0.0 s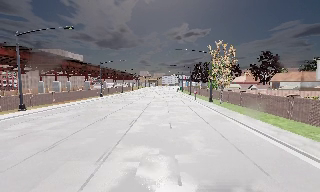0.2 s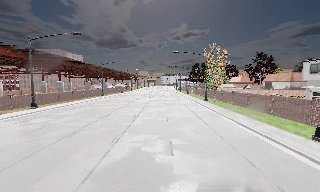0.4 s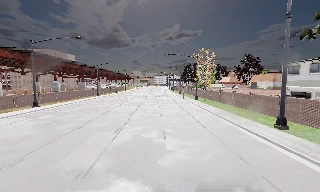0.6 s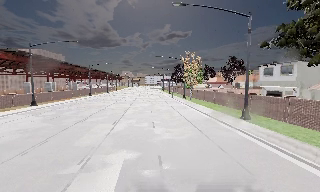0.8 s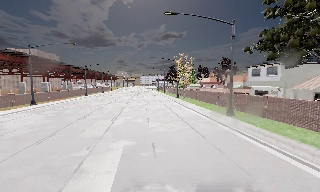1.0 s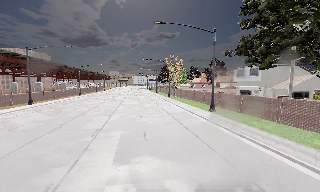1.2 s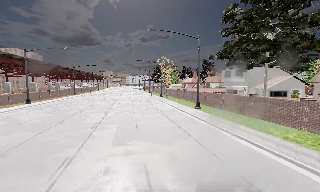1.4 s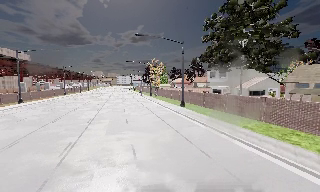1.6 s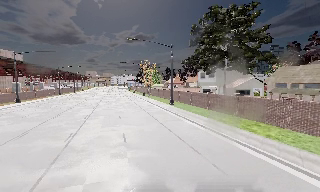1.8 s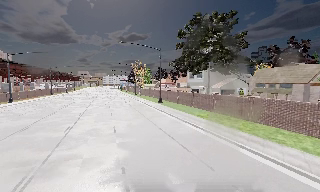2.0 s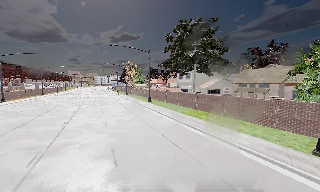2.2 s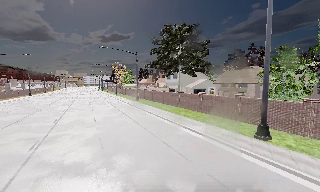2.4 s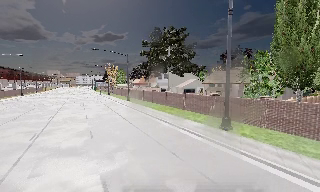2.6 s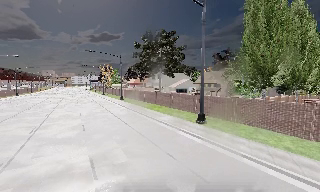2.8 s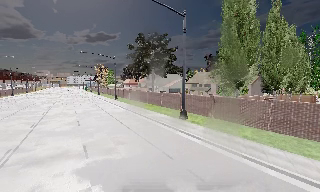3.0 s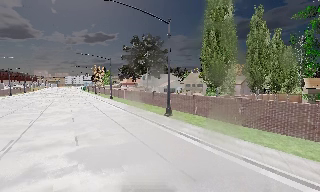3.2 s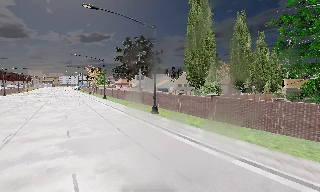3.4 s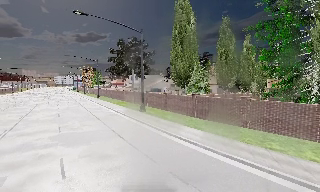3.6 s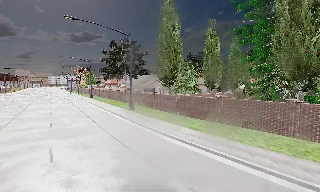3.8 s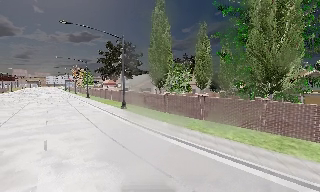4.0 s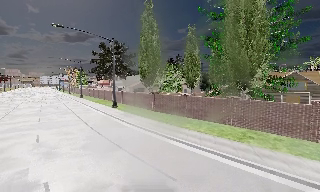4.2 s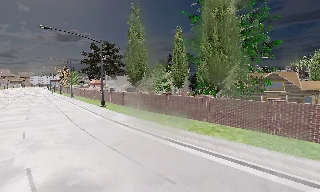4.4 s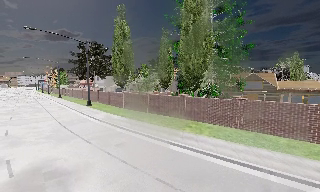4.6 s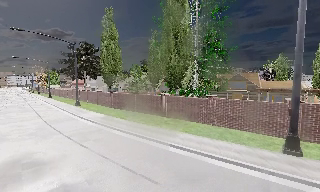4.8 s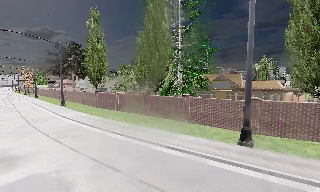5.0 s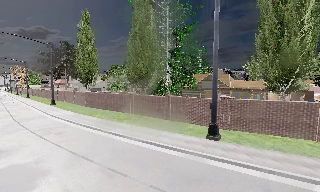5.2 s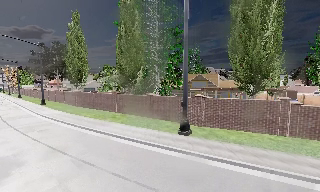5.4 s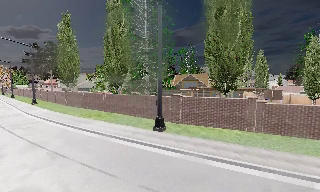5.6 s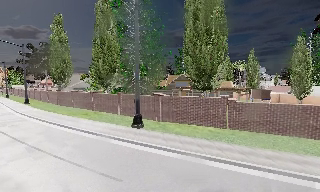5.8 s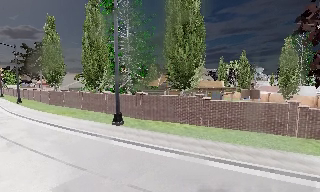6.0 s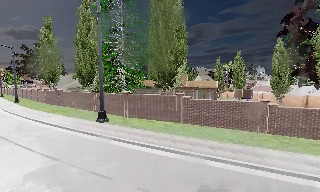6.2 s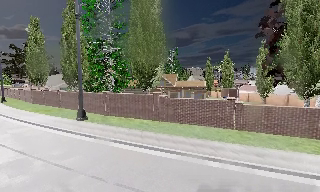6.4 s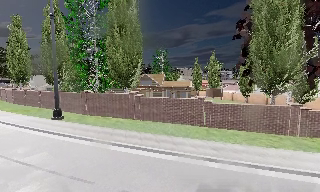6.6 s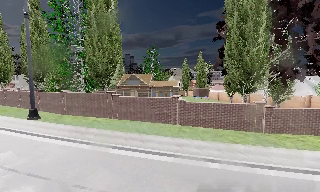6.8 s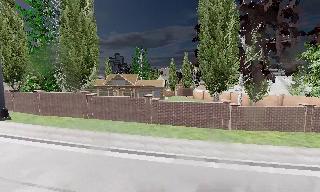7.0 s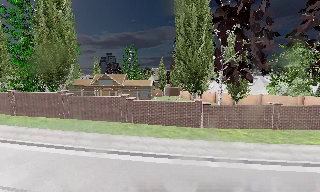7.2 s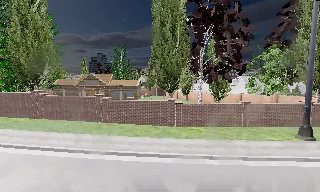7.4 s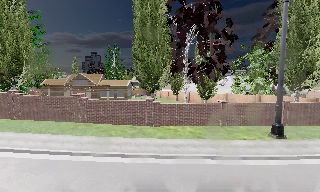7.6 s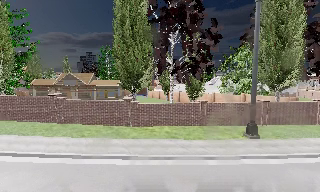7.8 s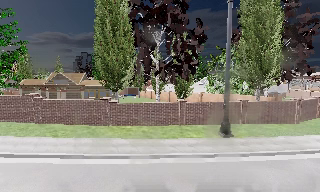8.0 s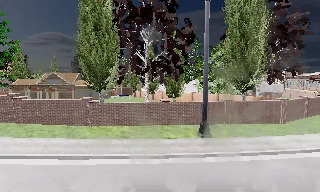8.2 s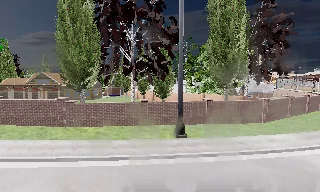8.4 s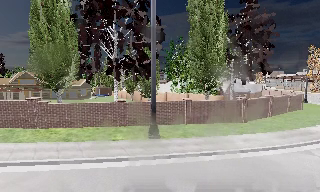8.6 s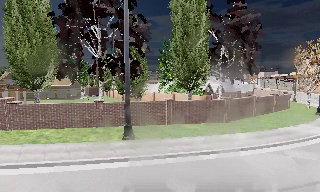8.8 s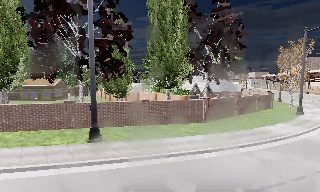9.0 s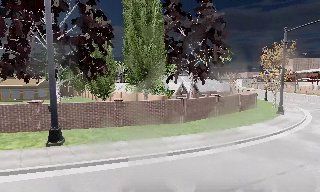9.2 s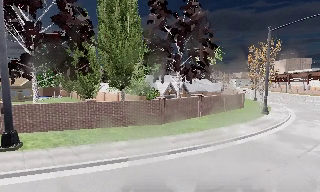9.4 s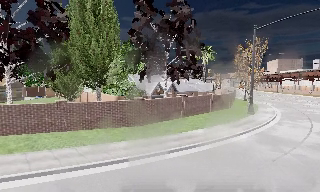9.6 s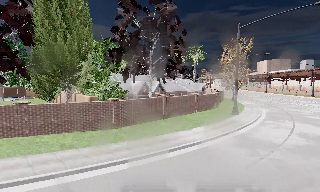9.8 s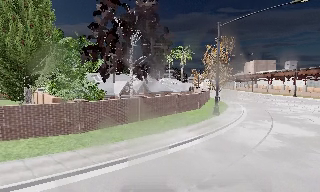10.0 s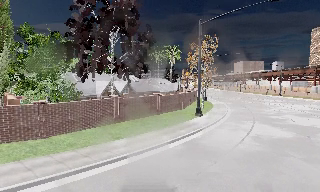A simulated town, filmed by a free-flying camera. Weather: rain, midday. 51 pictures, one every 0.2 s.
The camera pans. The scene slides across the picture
to the left.
The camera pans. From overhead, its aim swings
clockwise.
0.0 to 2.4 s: The camera pans to its right, which is clockwise from overhead, by about 30 degrees. It travels backward, about 30 m, so what stands in front gets smaller.
2.4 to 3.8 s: The camera travels backward and to its right, about 14 m, so what stands in front gets smaller.
3.8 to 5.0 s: The camera pans to its right, which is clockwise from overhead, by about 10 degrees. It travels to its right and backward, about 9 m, so close, fixed things drift to the left.
5.0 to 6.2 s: The camera travels to its right and backward, about 10 m, so close, fixed things drift to the left.
6.2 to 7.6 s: The camera pans to its right, which is clockwise from overhead, by about 15 degrees. It travels to its right, about 10 m, so close, fixed things drift to the left.
7.6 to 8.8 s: The camera travels to its right, about 8 m, so close, fixed things drift to the left.
8.8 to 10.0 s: The camera swings to its right by about 15 degrees, and the scene slides to the left. It travels to its right and forward, about 9 m, so close, fixed things drift to the left.
The film runs backward here.
